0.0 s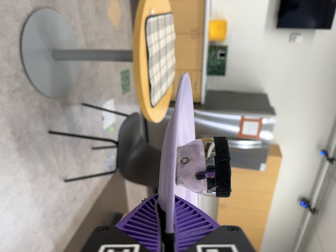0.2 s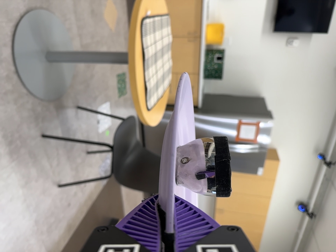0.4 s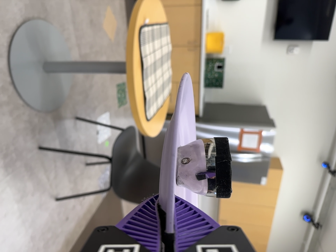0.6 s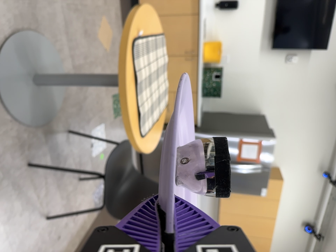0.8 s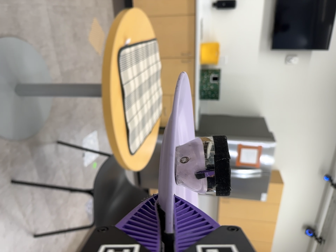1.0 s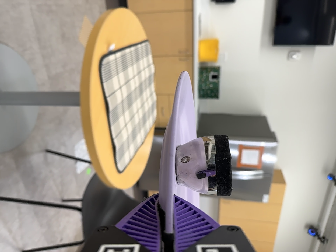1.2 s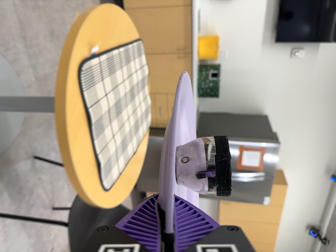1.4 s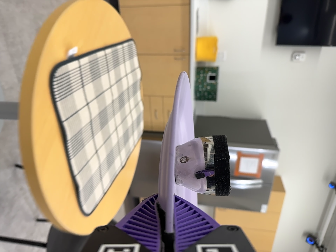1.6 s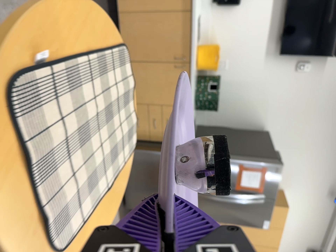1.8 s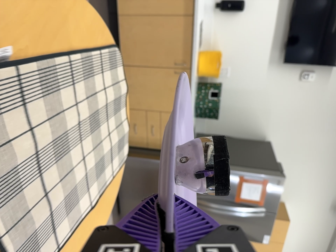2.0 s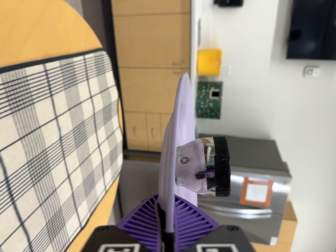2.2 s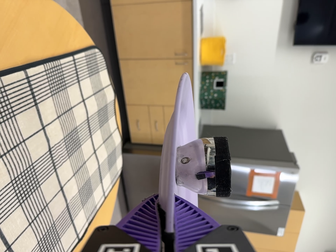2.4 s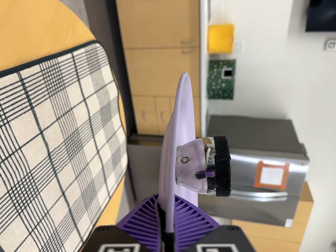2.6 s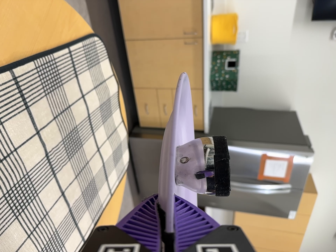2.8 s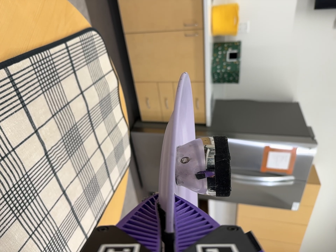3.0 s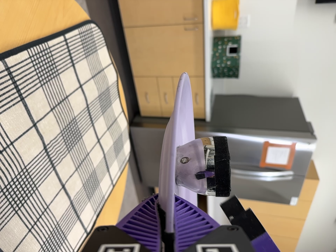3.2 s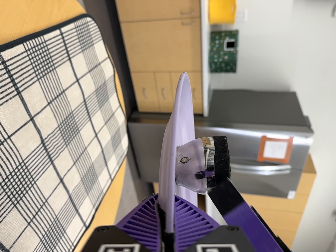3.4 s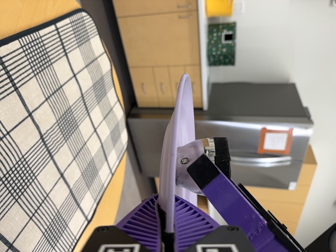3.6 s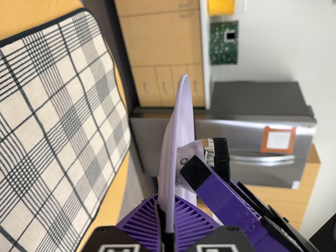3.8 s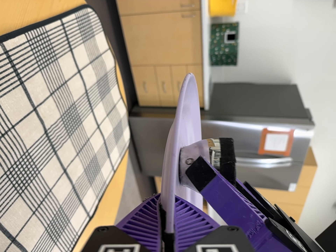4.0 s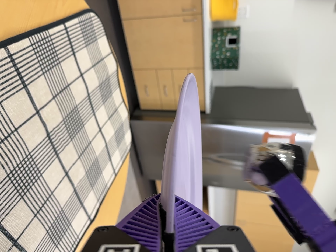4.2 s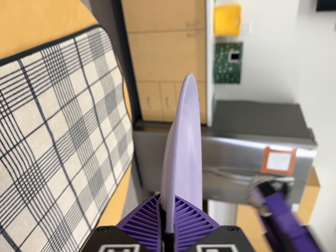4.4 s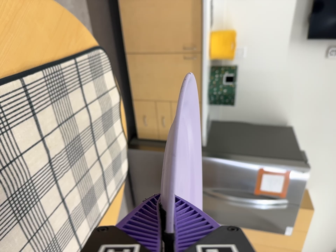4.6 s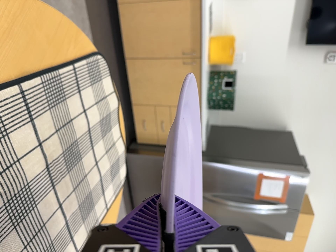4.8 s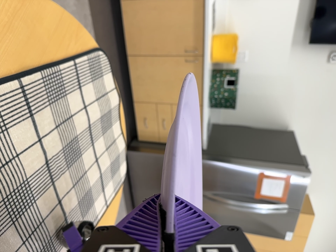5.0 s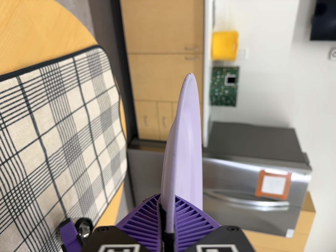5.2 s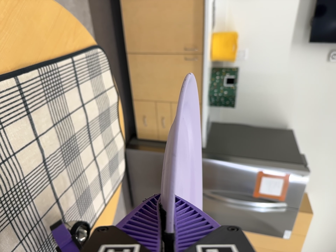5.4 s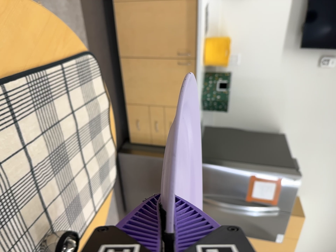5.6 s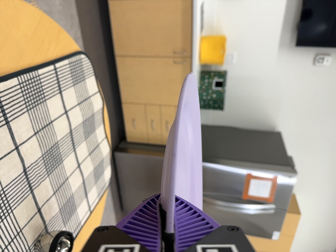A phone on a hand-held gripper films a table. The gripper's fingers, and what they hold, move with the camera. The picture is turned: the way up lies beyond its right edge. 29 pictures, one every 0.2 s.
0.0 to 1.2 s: The camera travels forward and toward the top of its view, about 60 cm, so what stands in front looms larger.
1.2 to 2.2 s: The camera travels forward, about 50 cm, so what stands in front looms larger.
2.2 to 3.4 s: The camera travels forward, about 8 cm, so what stands in front looms larger. Its aim tips toward the bottom of its view by about 10 degrees.
3.4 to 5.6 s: The camera's aim tips toward the top of its view by about 10 degrees, and the scene shifts downward.
The film runs forward here.
